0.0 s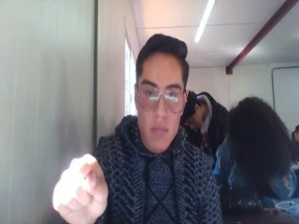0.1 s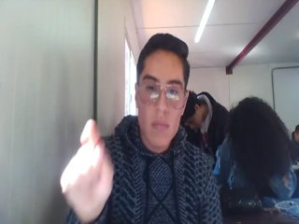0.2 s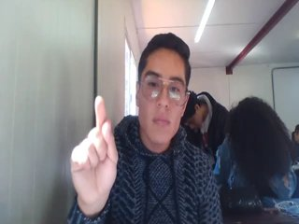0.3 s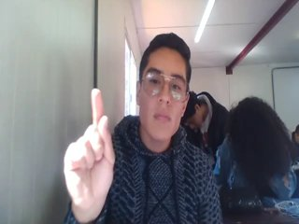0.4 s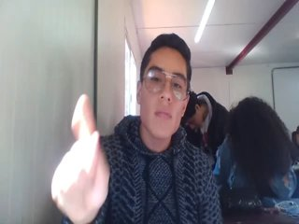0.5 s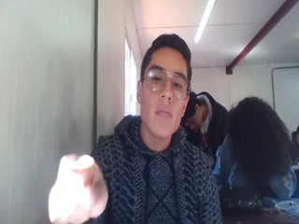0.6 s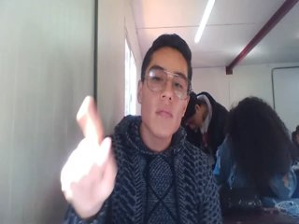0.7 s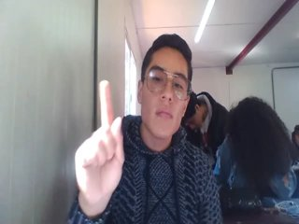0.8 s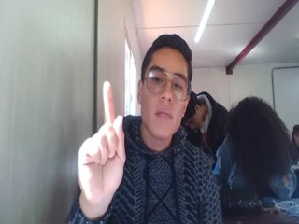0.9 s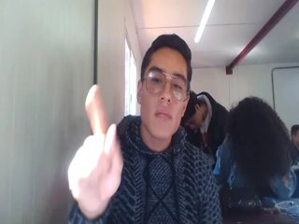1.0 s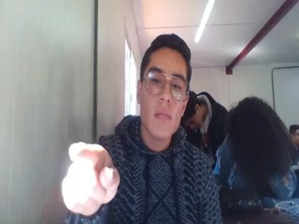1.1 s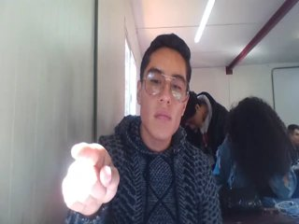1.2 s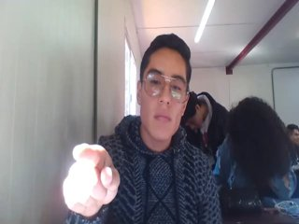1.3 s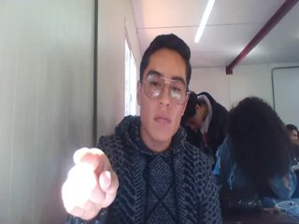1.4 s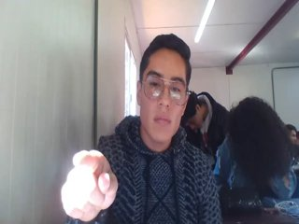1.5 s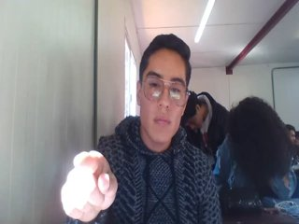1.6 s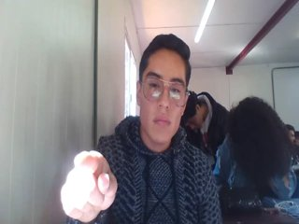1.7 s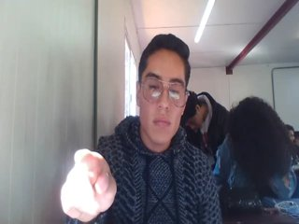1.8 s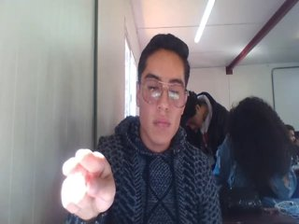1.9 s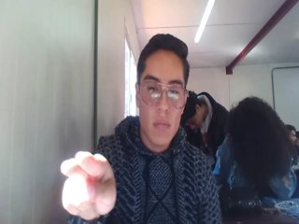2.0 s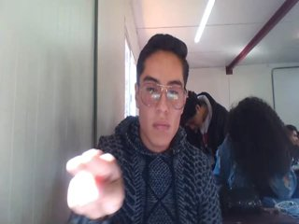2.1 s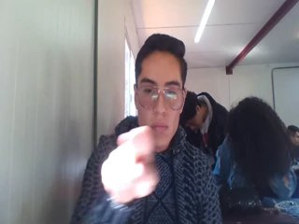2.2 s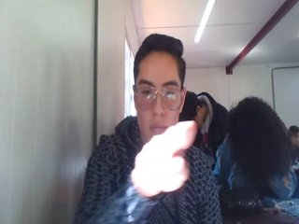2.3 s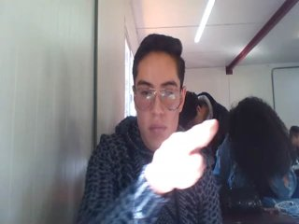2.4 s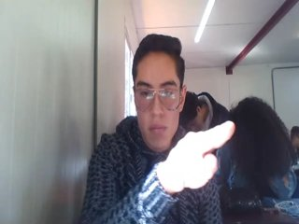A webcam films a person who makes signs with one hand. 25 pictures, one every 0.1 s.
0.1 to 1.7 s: Double click with one finger.
1.8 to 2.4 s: Pointing with two fingers.
